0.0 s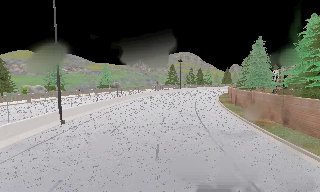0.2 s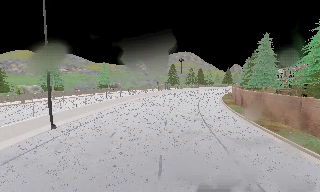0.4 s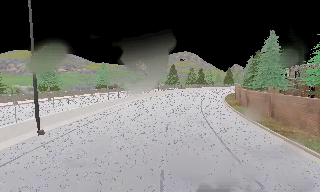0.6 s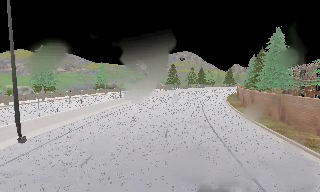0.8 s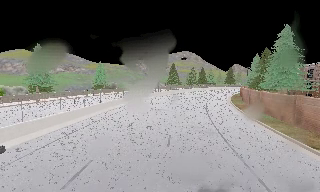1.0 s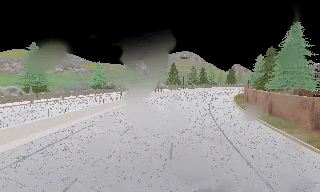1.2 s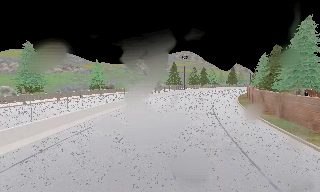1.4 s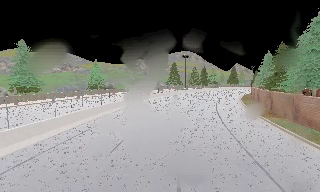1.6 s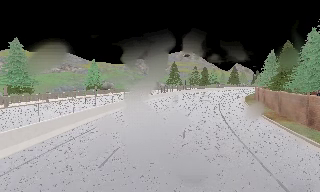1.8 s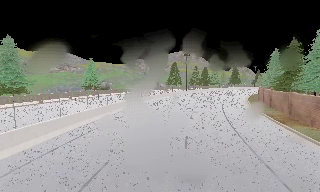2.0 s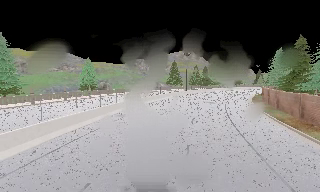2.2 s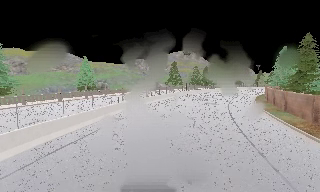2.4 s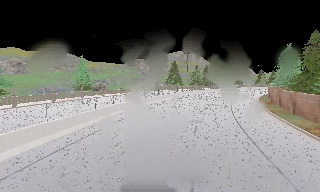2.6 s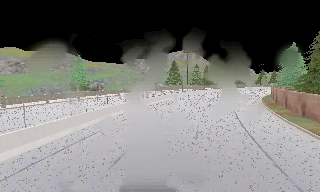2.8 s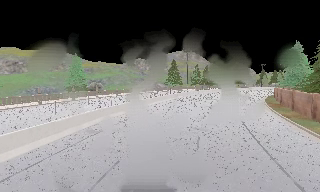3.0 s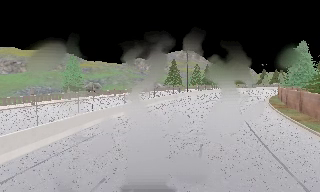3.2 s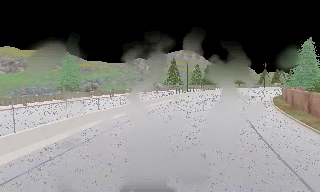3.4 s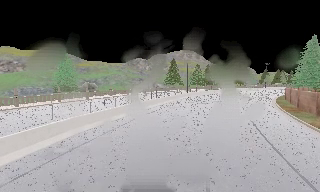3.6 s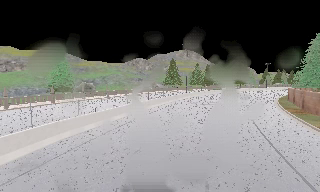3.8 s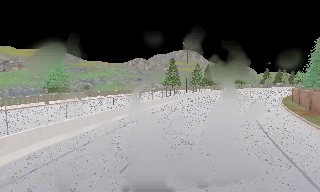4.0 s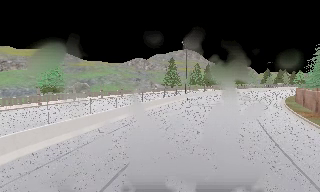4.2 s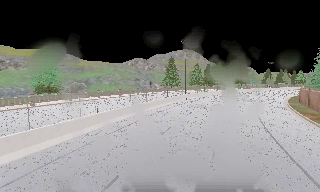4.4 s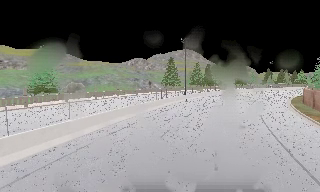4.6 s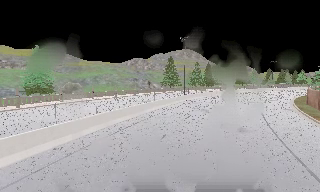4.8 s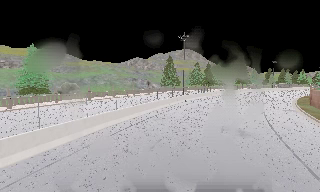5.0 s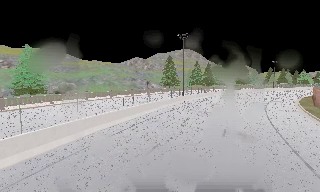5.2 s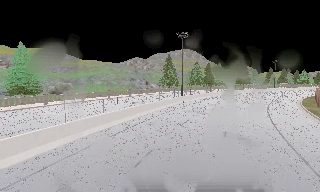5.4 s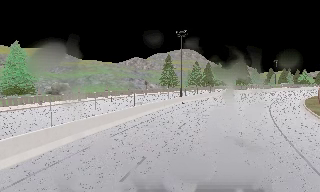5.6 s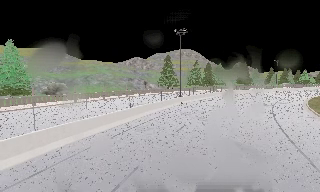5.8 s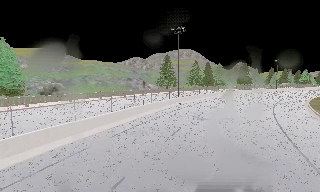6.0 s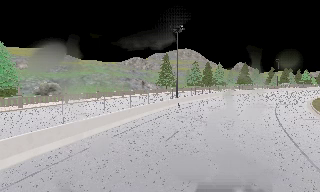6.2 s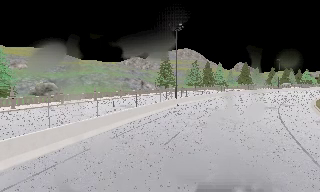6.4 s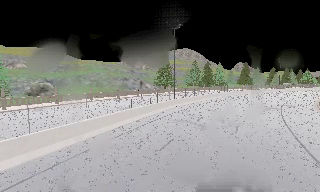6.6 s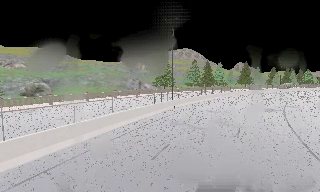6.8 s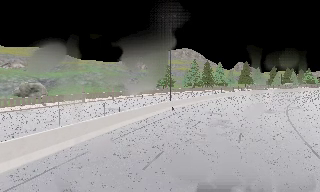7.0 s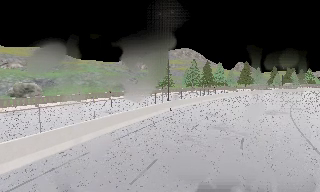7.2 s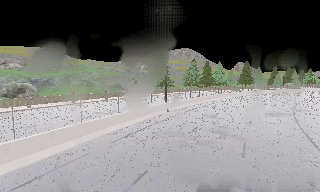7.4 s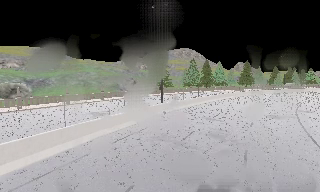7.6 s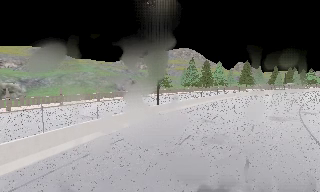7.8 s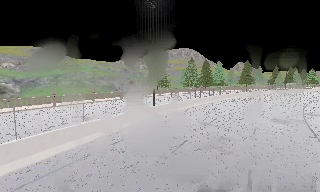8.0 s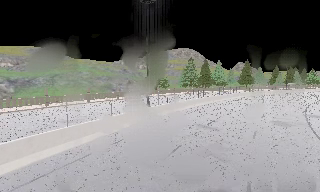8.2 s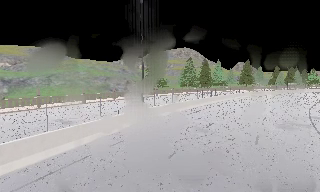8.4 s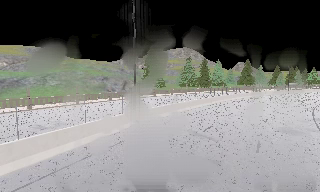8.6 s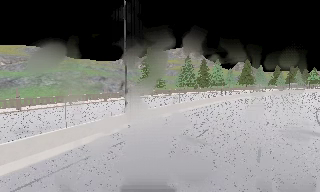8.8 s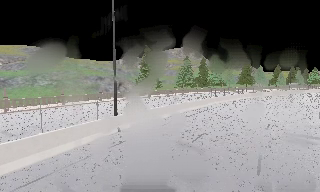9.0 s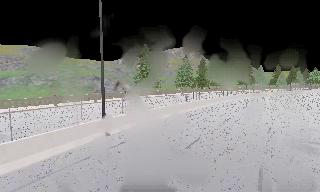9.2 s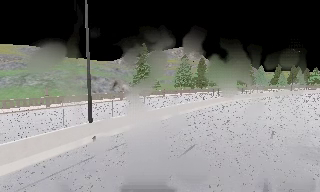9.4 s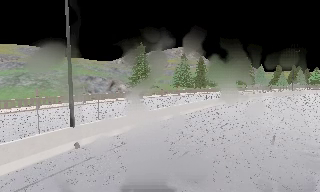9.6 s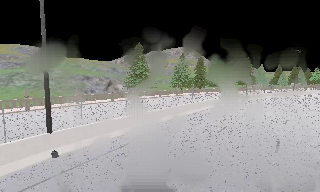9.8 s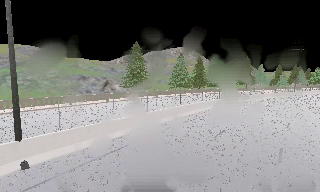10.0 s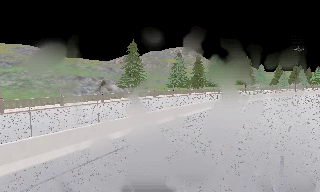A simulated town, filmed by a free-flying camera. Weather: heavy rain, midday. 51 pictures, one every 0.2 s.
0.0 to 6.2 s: The camera travels forward, about 35 m, so what stands in front looms larger. It loses speed.
6.2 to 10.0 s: The camera travels forward and to its right, about 20 m, so what stands in front looms larger.
The film runs forward here.
